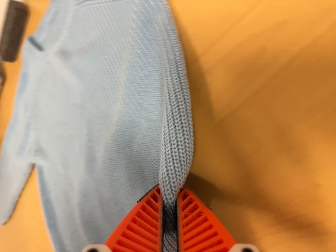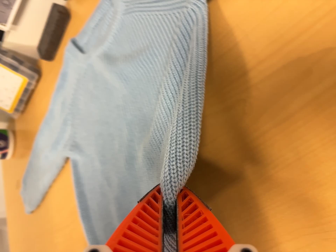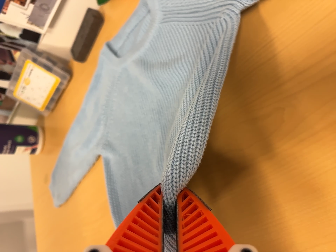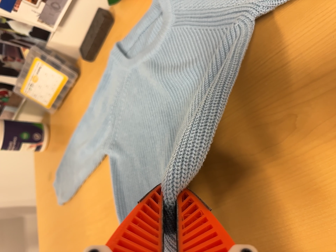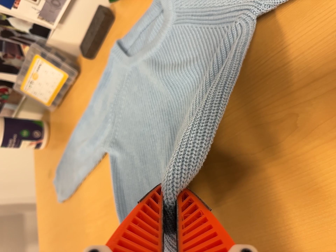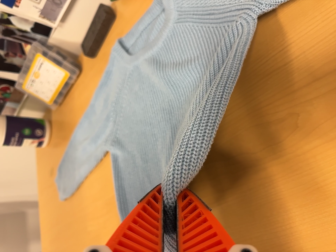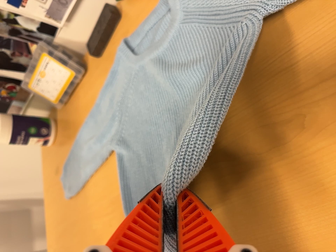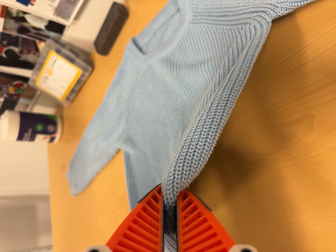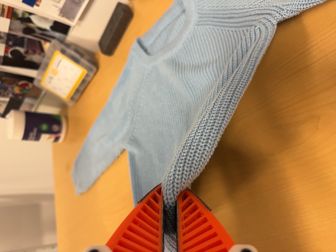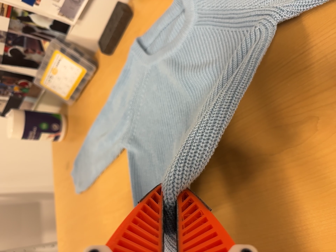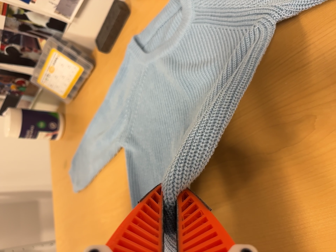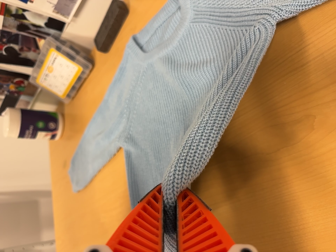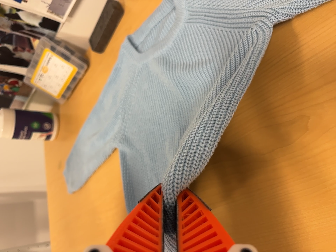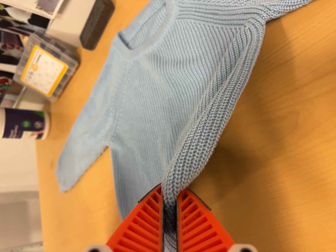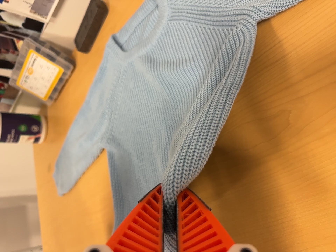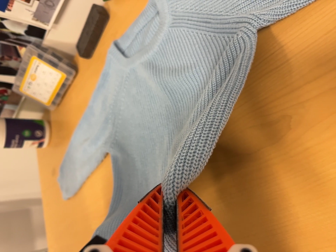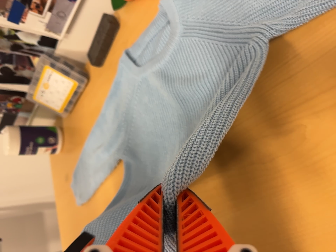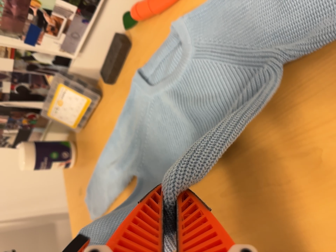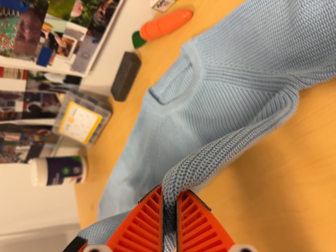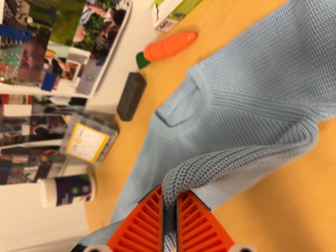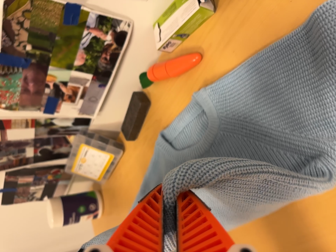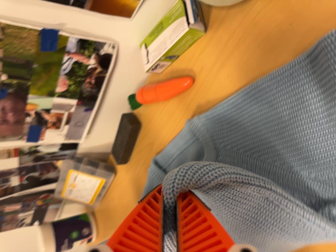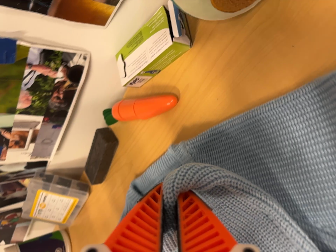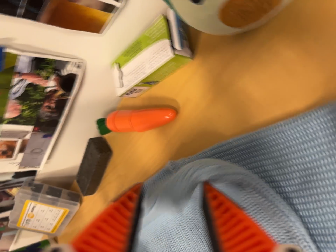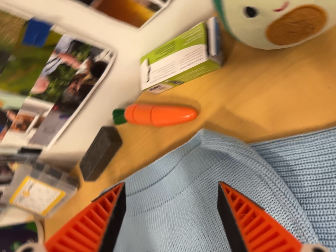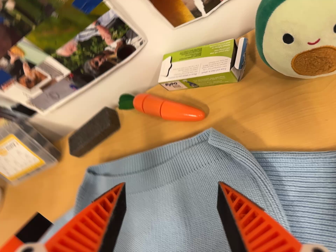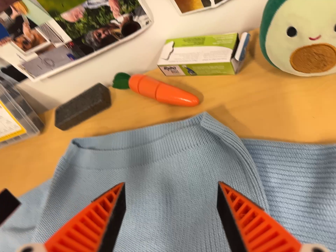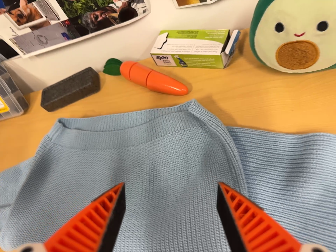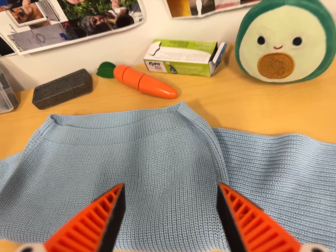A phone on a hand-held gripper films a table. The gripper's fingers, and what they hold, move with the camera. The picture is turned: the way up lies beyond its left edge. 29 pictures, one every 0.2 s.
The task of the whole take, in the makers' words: fold up.
0.0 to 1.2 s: The camera travels to its left and backward, about 9 cm, so close, fixed things drift to the right.
1.2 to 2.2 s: The camera keeps its place and its aim.
2.2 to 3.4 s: The camera travels toward the top of its view, about 5 cm, so close, fixed things drift downward.
3.4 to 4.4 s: The camera travels toward the top of its view and forward, about 22 cm, so close, fixed things drift downward. It rolls about its line of sight by about 10 degrees, and the scene rotates counterclockwise.
4.4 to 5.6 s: The camera pans to its right by about 25 degrees. It travels to its left, toward the bottom of its view and backward, about 20 cm. Its aim tips toward the top of its view by about 15 degrees. It rolls about its line of sight by about 45 degrees, and the scene rotates clockwise.
The film runs forward here.
